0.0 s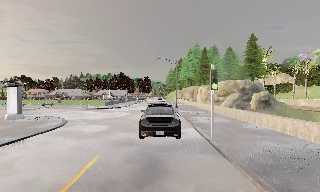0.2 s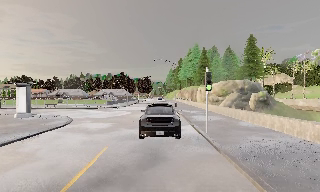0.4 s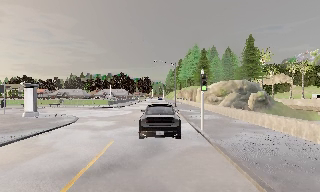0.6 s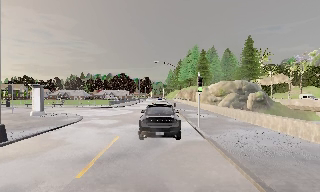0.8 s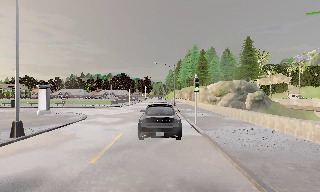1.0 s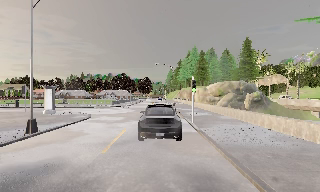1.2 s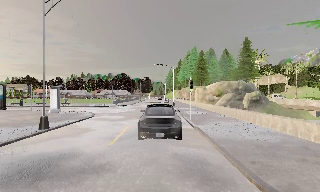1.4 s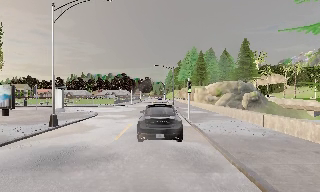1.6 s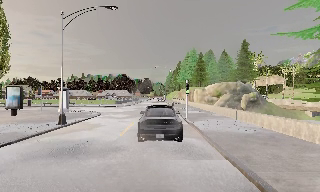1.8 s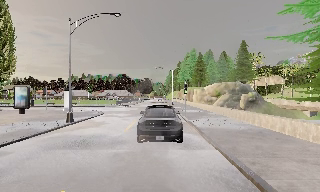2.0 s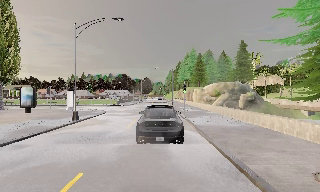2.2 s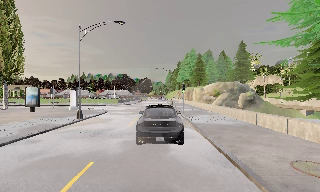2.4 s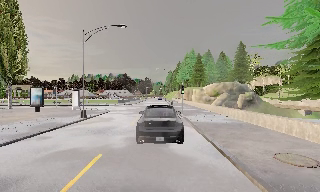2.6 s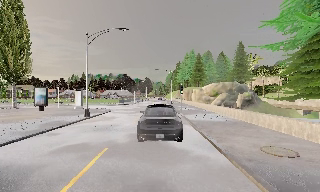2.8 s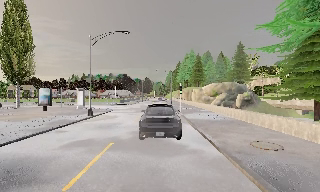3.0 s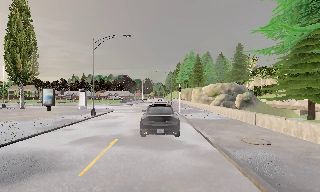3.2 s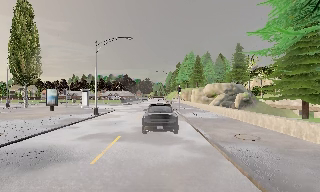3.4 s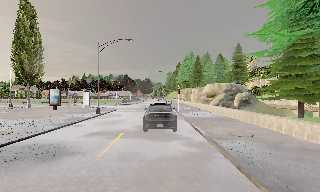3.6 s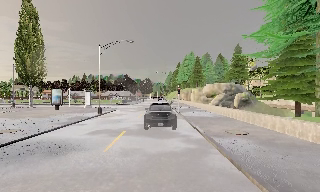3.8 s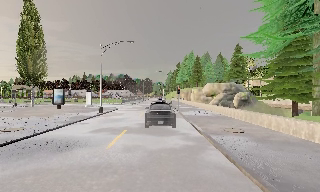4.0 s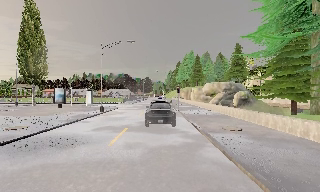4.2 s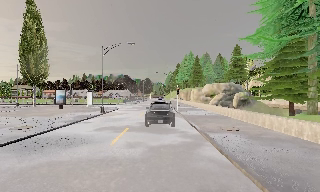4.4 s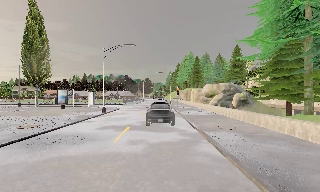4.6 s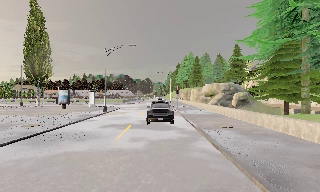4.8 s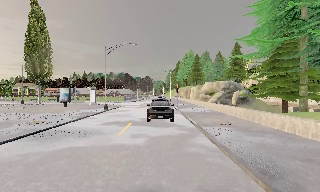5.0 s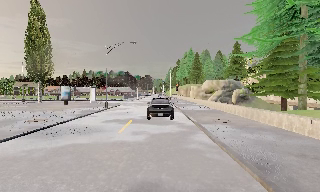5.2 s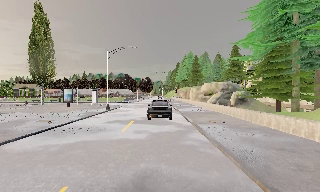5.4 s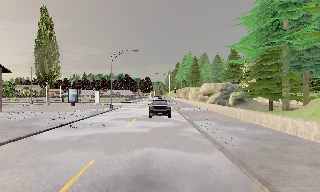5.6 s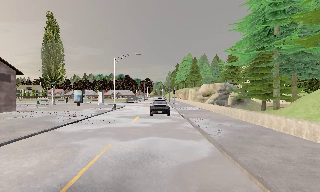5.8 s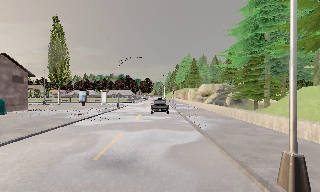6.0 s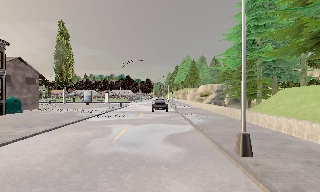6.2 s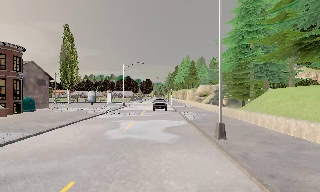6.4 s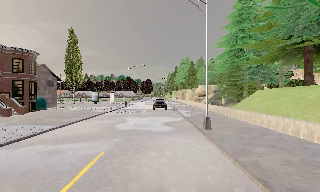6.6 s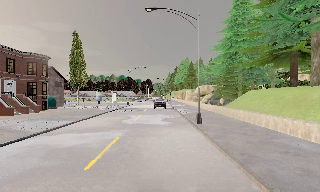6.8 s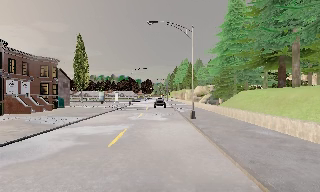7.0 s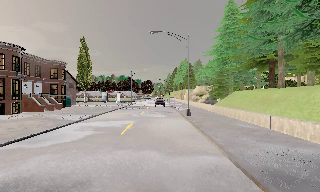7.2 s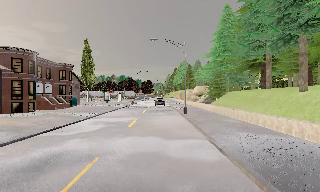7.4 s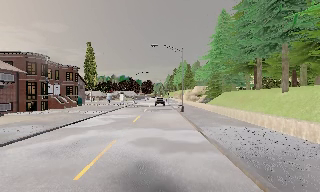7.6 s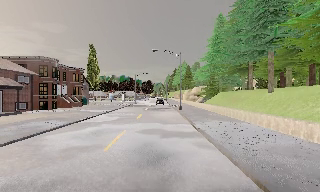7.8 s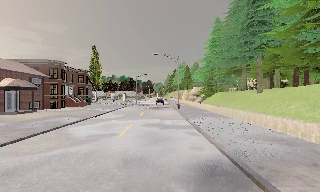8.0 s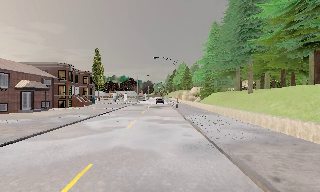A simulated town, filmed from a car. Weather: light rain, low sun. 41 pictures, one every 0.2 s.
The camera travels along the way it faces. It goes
backward.
0.0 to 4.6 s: The camera travels backward, about 15 m, so what stands in front gets smaller. It loses speed.
4.6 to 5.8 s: The camera travels backward, about 6 m, so what stands in front gets smaller. It gains speed.
5.8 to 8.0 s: The camera travels backward, about 20 m, so what stands in front gets smaller.
The film runs backward here.
